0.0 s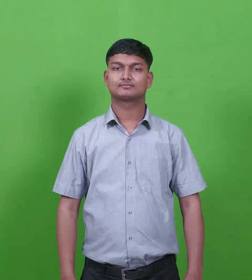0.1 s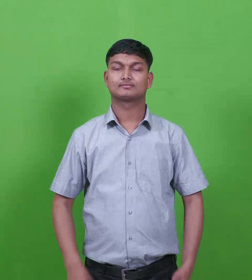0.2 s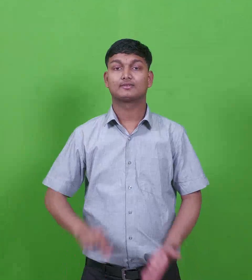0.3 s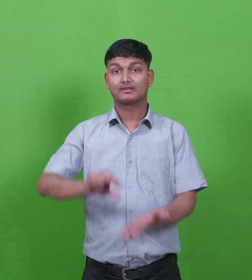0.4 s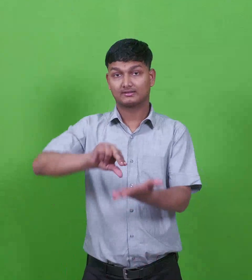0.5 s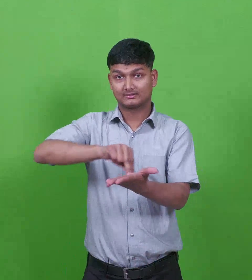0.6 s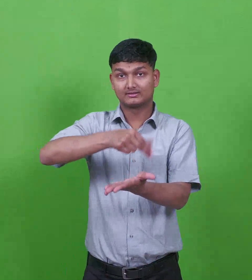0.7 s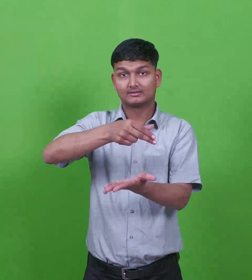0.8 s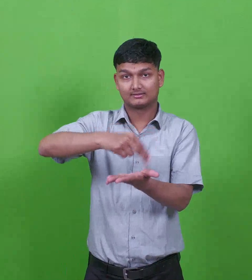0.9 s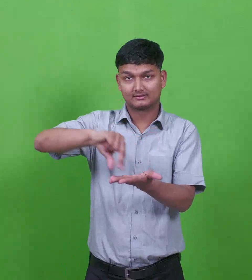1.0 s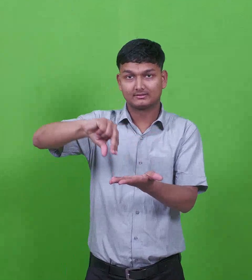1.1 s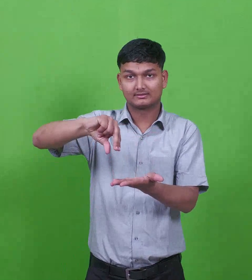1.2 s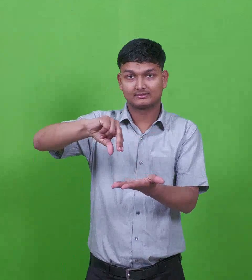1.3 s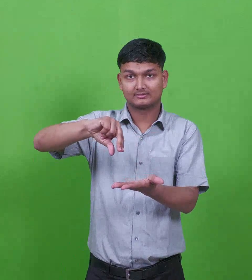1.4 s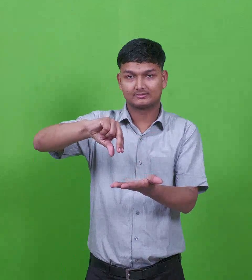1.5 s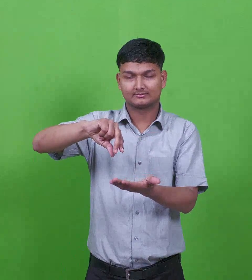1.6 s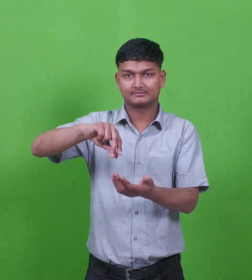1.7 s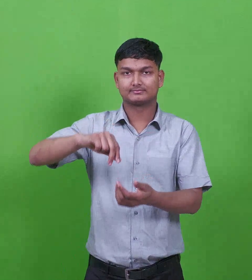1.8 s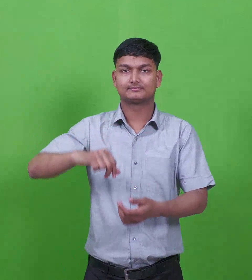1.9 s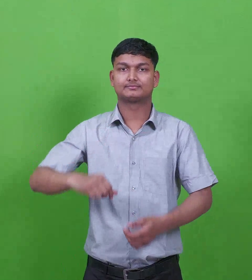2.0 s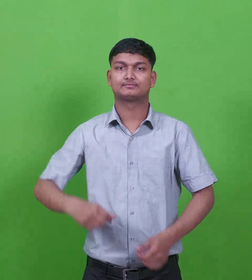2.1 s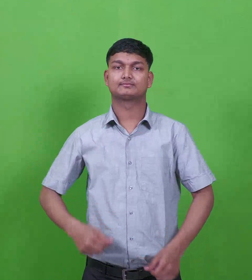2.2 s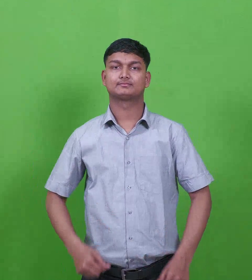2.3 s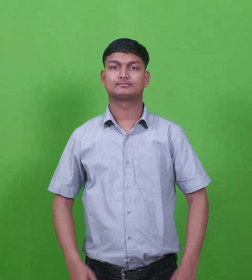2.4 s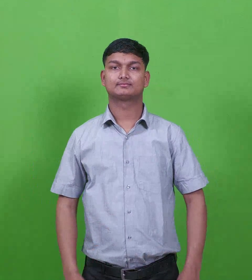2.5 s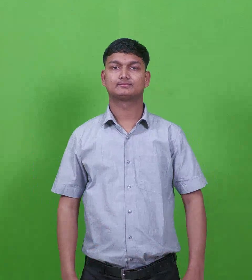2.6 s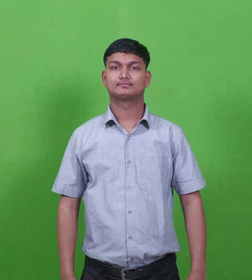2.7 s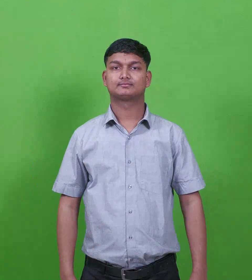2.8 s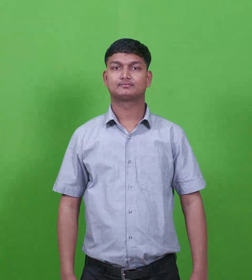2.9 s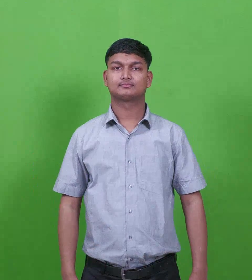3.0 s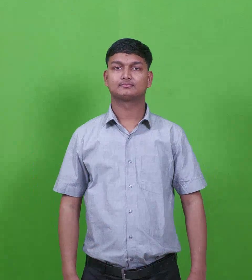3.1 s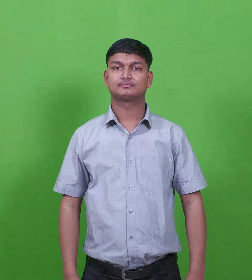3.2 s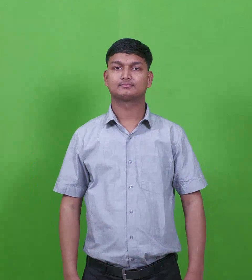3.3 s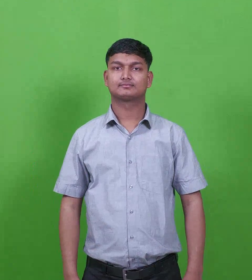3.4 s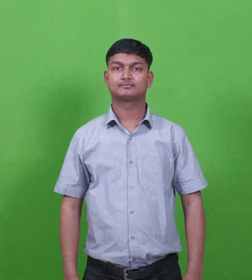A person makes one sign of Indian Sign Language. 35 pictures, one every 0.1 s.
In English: crete
